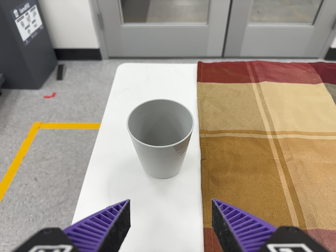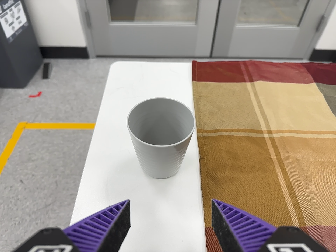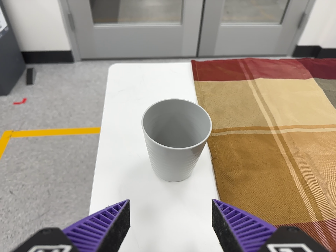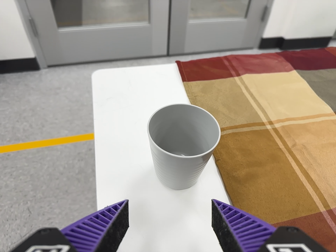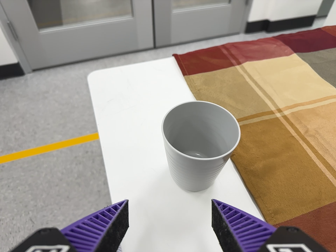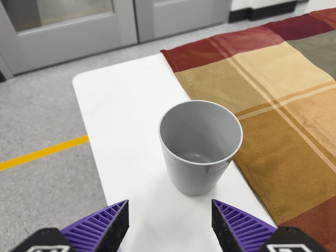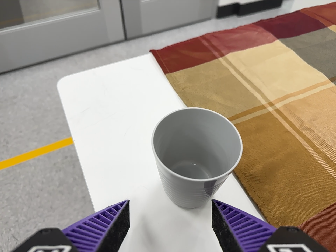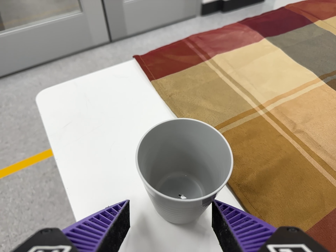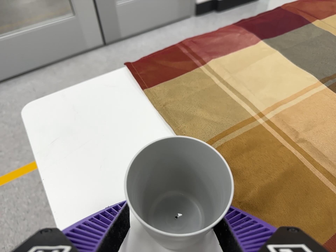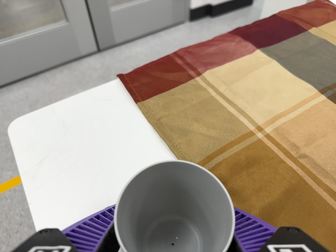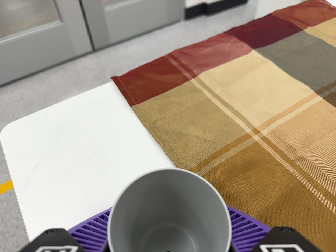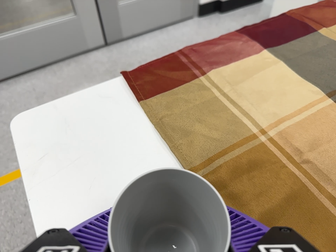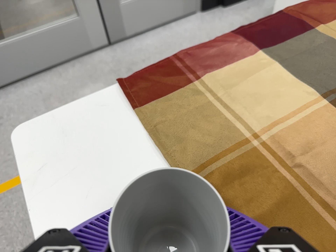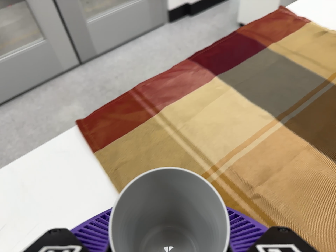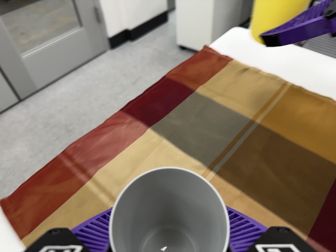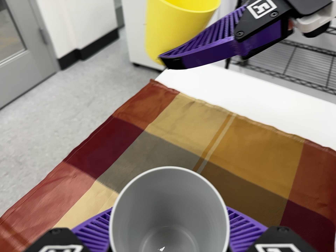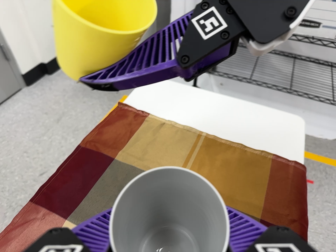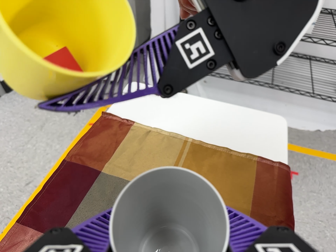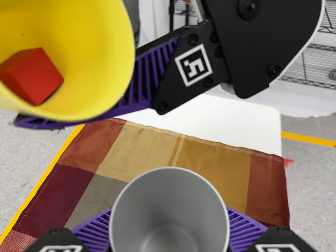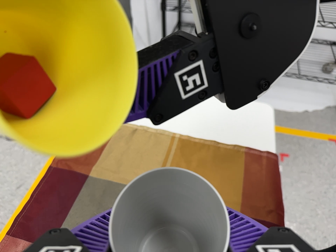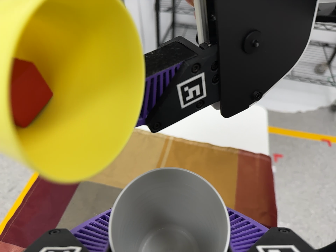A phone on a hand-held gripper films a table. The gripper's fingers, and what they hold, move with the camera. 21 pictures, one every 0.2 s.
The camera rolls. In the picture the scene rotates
counterclockwise.
The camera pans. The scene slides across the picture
to the left.
0.0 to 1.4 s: The camera pans to its right by about 20 degrees. It travels to its left, forward and toward the top of its view, about 16 cm. It rolls about its line of sight by about 25 degrees, and the scene rotates counterclockwise.
1.4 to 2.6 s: The camera travels toward the top of its view and to its right, about 12 cm, so close, fixed things drift downward. It rolls about its line of sight by about 10 degrees, and the scene rotates counterclockwise.
2.6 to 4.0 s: The camera pans to its right by about 30 degrees. It travels toward the top of its view, about 22 cm, so close, fixed things drift downward. It rolls about its line of sight by about 25 degrees, and the scene rotates counterclockwise.
The film runs forward here.
